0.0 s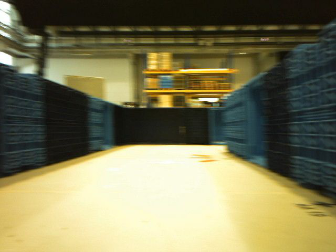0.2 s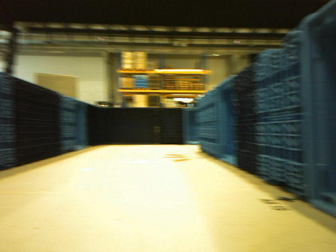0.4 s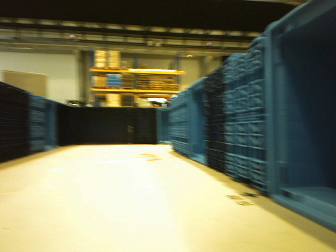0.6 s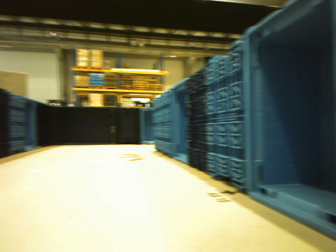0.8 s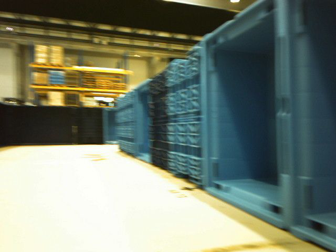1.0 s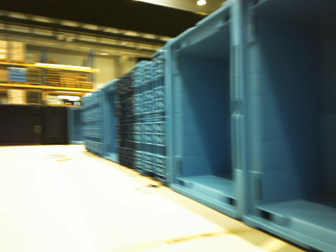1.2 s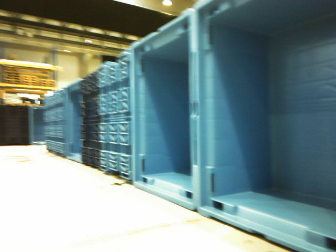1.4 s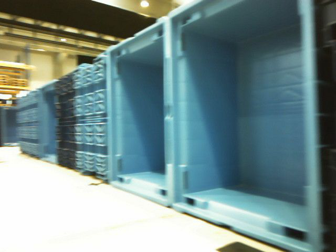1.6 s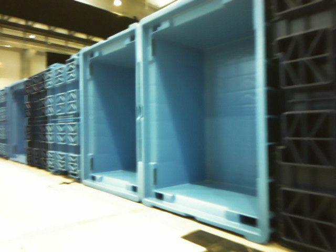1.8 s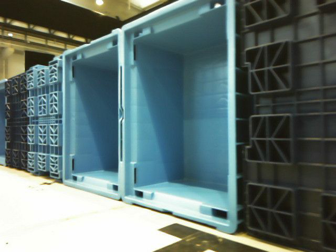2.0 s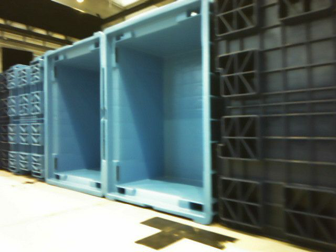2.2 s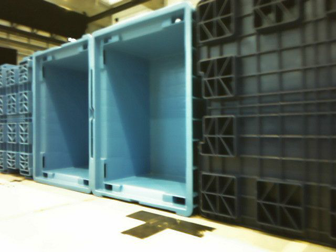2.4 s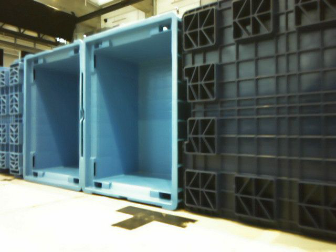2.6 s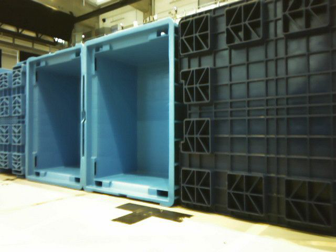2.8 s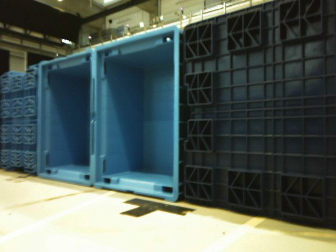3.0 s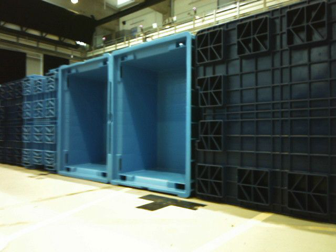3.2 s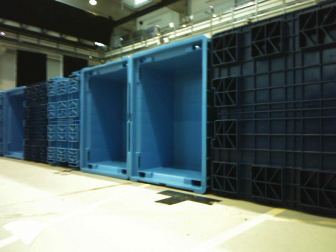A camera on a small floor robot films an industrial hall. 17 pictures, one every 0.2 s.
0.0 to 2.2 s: The scene slides to the left, as the camera pans about 60 degrees to its right. It travels backward, about 0.4 m.
2.2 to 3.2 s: The camera travels backward, about 0.2 m, so what stands in front gets smaller.
The film runs backward here.
